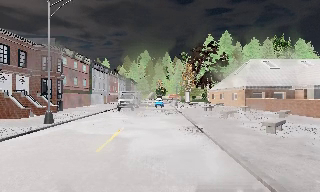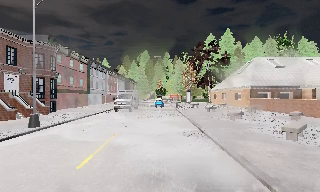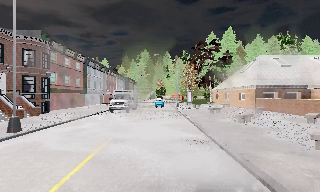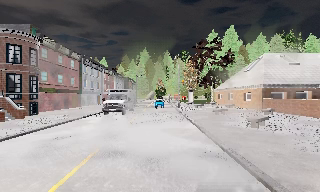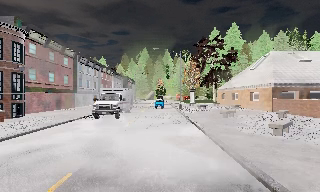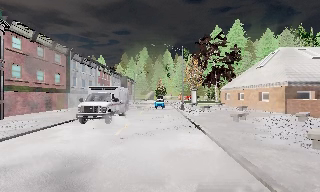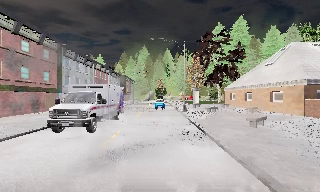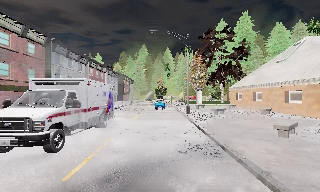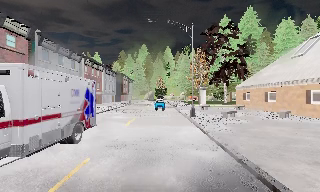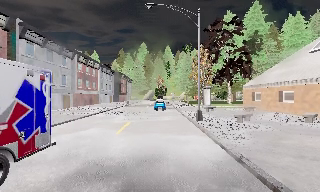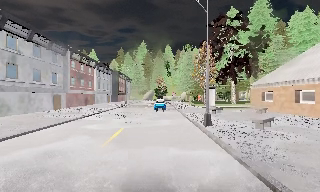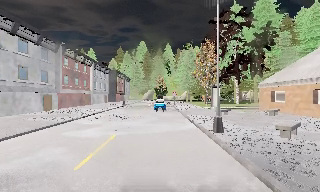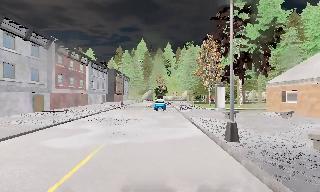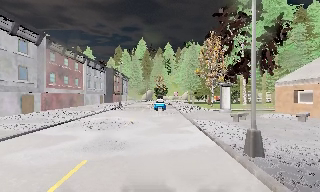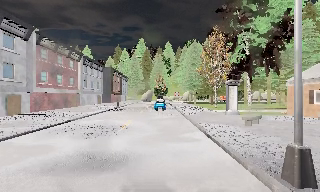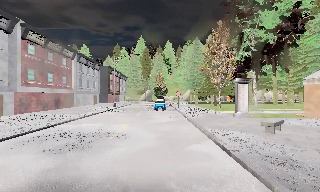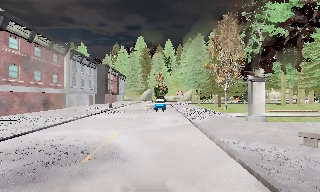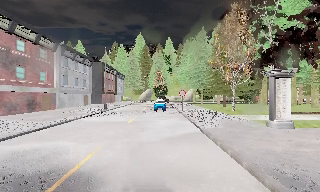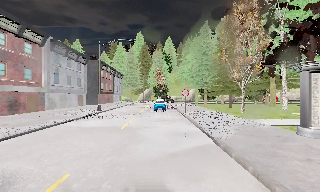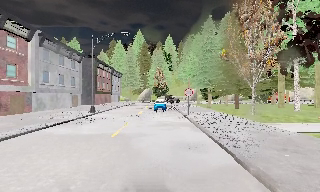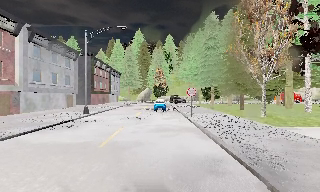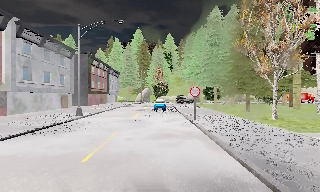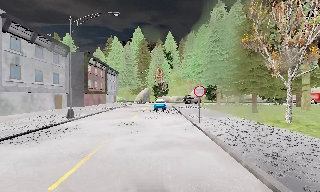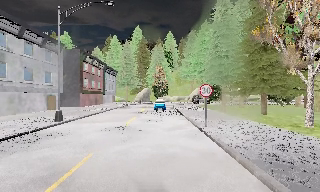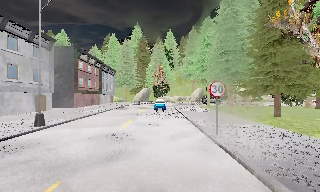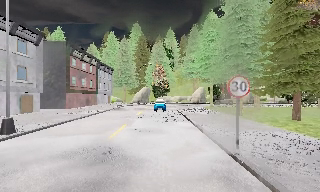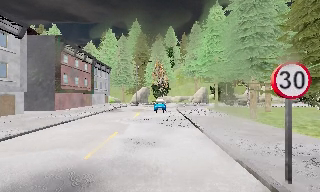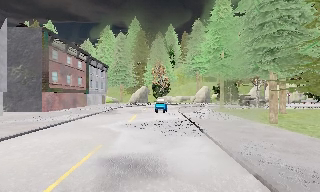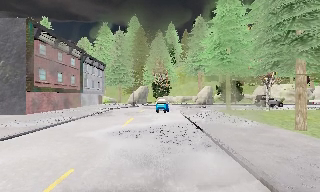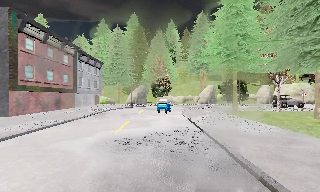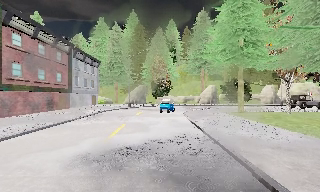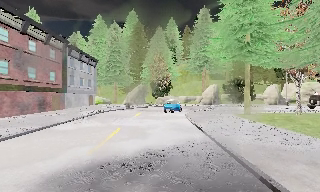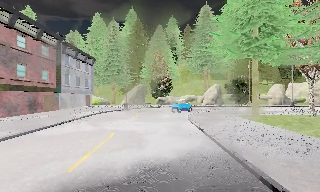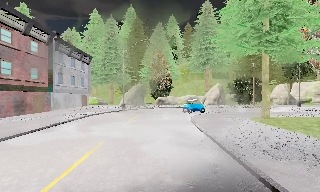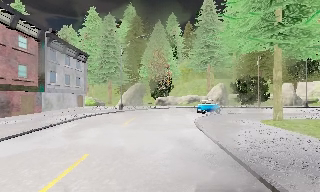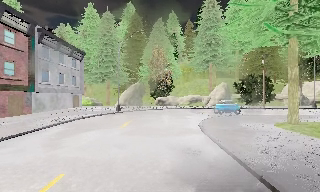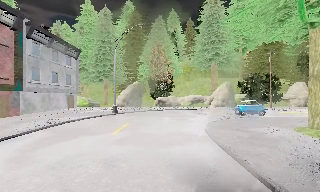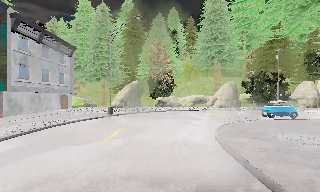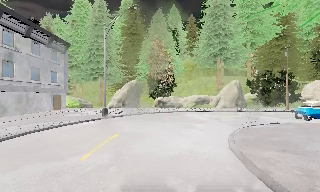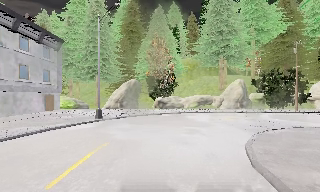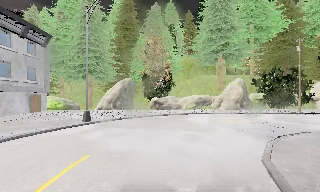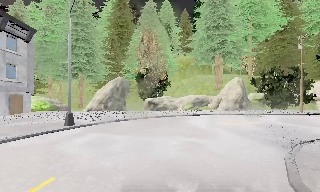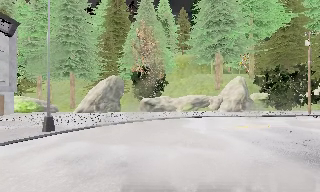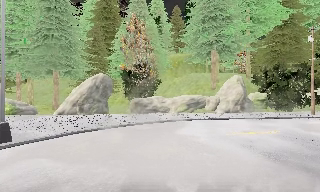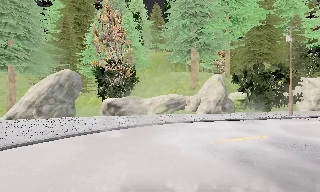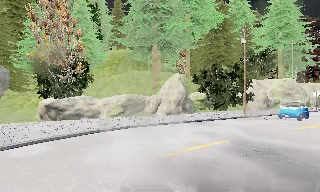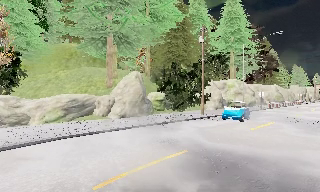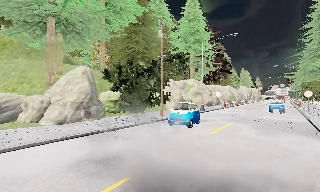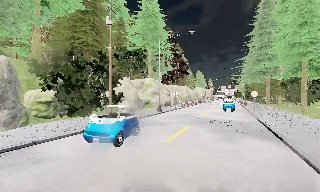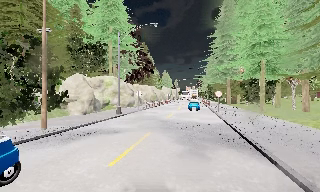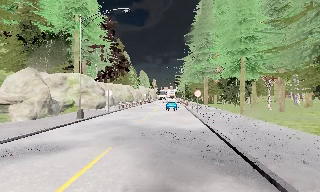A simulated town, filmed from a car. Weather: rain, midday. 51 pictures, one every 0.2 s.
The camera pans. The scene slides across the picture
to the left.
The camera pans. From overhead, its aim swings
clockwise.
0.0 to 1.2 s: The camera travels forward, about 9 m, so what stands in front looms larger. It gains speed.
1.2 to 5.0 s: The camera travels forward, about 30 m, so what stands in front looms larger.
5.0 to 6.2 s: The camera travels forward, about 10 m, so what stands in front looms larger. It loses speed.
6.2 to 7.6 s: The camera travels forward, about 9 m, so what stands in front looms larger.
7.6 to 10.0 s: The camera pans to its right, which is clockwise from overhead, by about 85 degrees. It travels forward, about 19 m.
The film runs forward here.
